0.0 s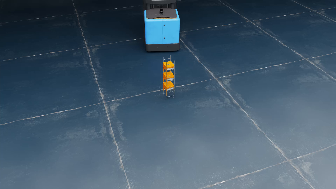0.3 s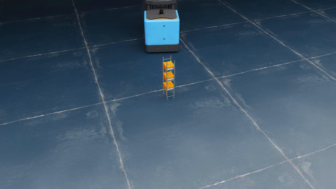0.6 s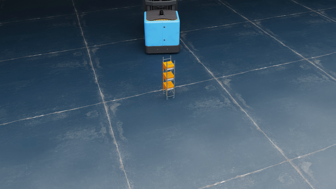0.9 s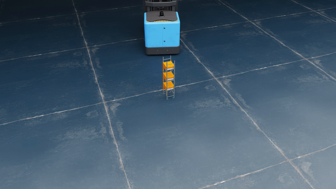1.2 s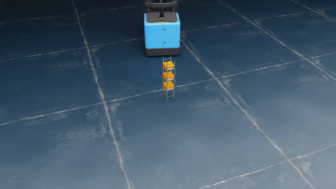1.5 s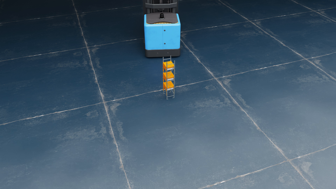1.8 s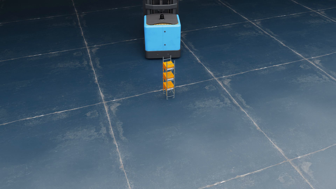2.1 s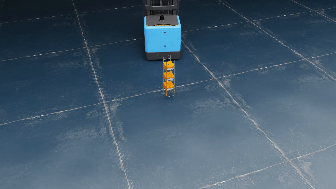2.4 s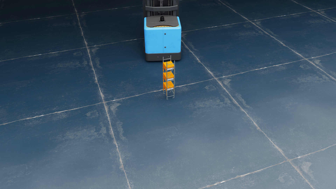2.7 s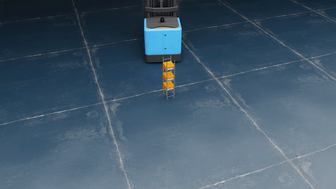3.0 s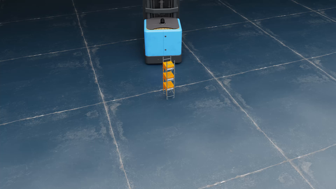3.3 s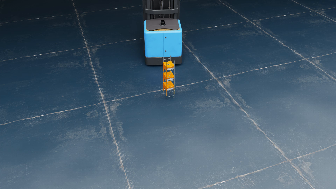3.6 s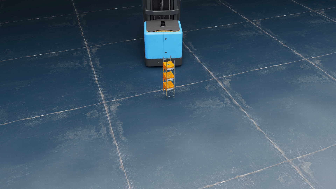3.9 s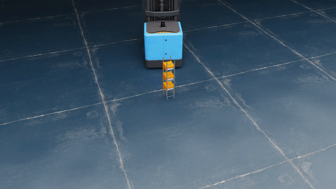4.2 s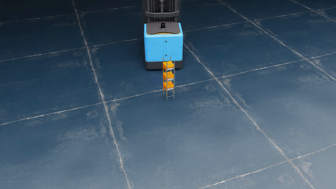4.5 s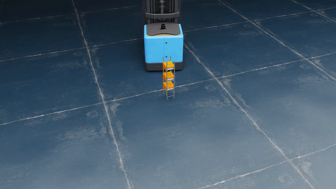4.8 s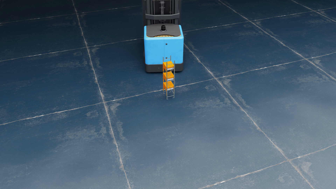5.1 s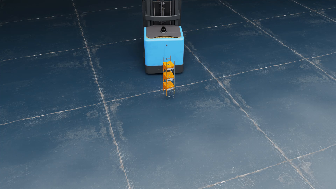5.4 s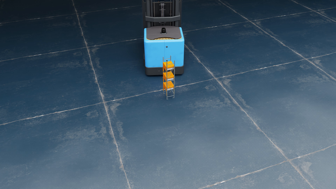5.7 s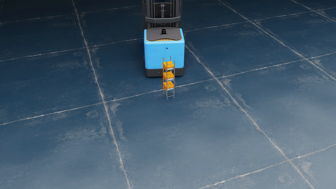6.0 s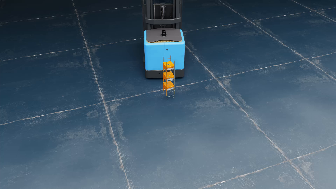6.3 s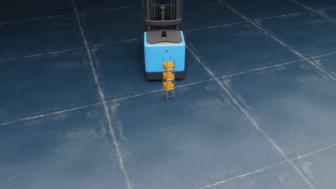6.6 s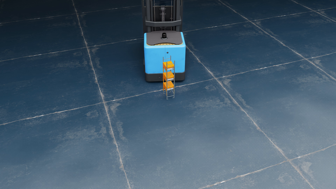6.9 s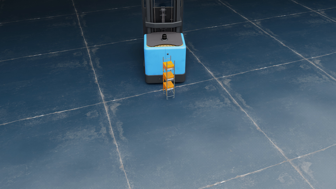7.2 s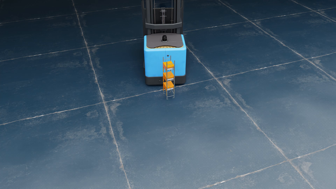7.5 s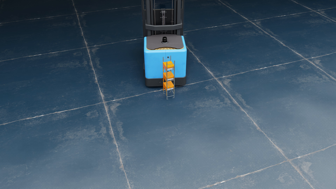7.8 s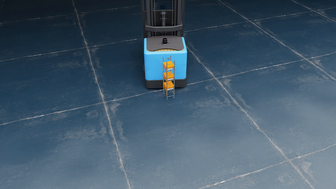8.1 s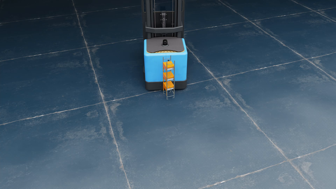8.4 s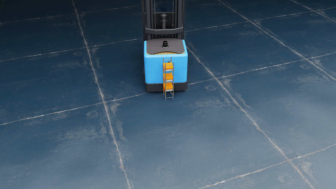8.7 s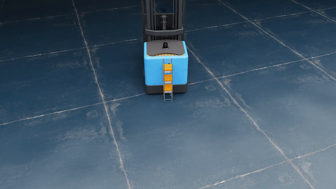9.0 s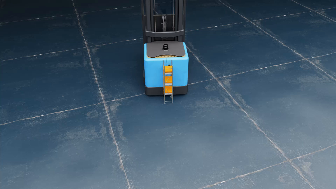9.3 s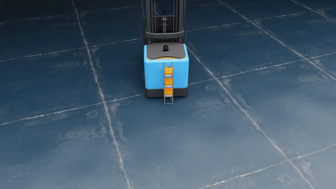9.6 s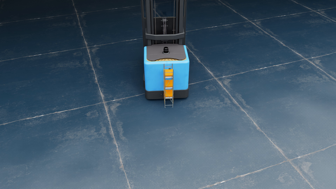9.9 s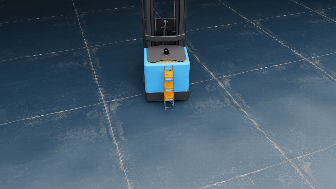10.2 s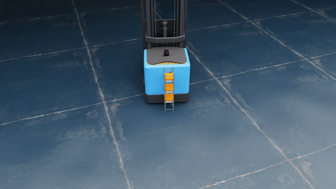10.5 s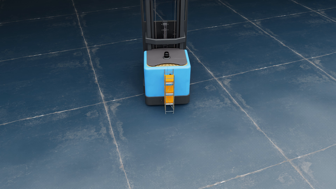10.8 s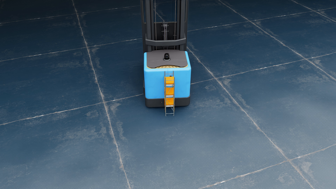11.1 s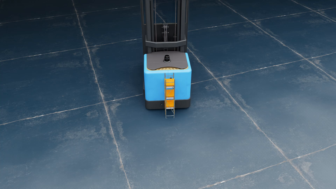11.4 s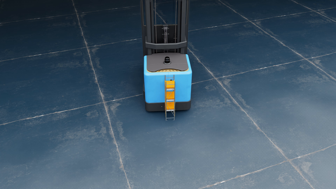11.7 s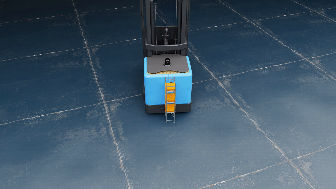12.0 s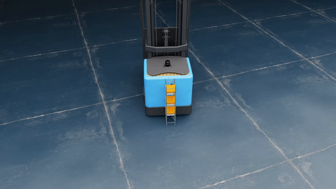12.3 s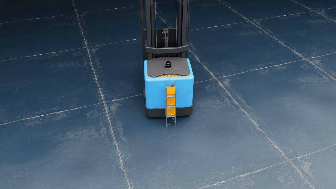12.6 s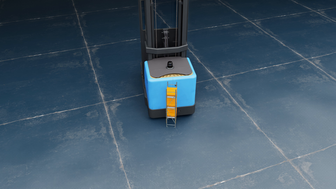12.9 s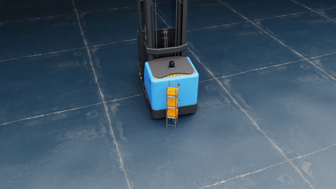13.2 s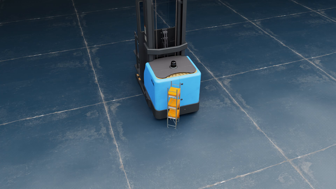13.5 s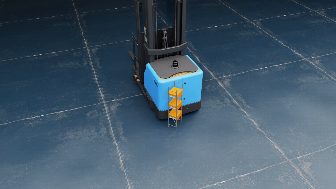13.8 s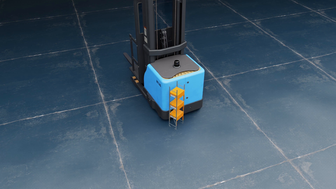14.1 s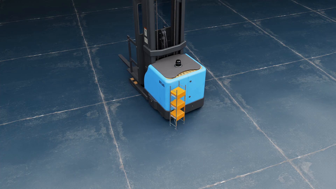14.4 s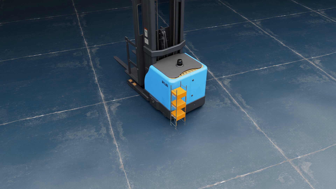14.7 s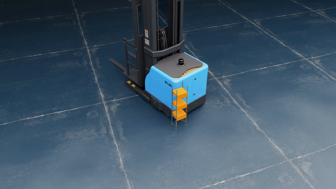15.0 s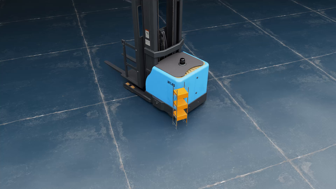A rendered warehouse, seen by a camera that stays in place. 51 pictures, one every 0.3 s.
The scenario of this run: A forklift runs into an object in its way.
